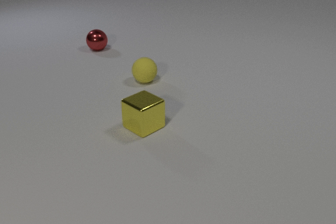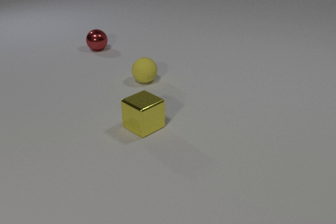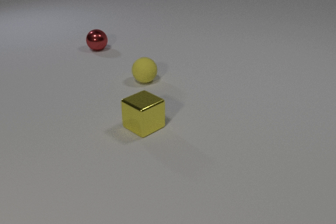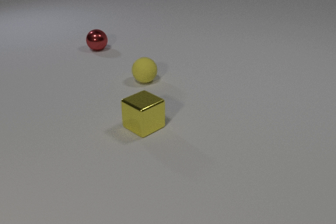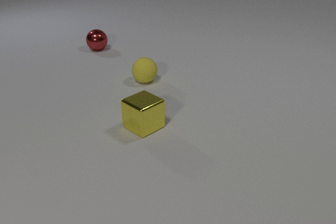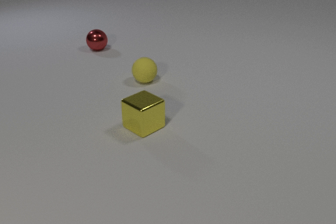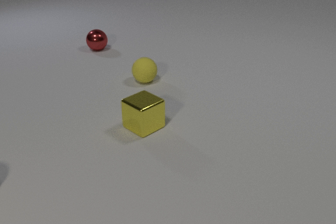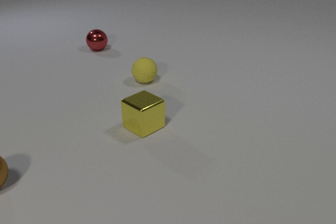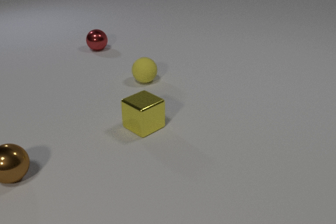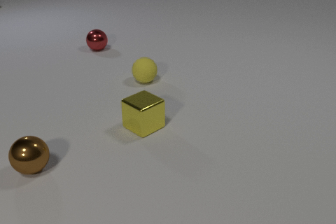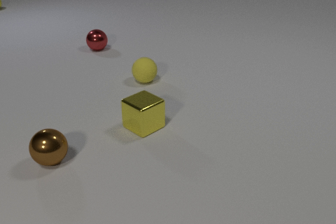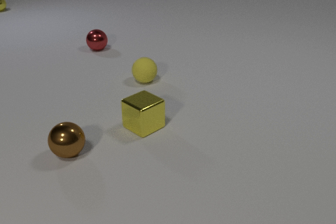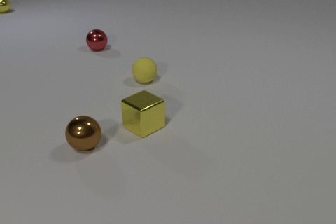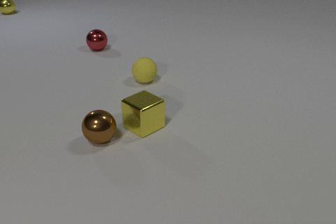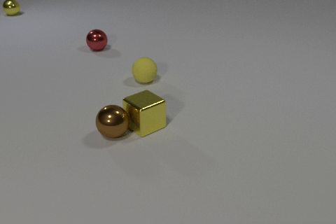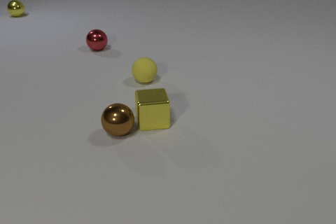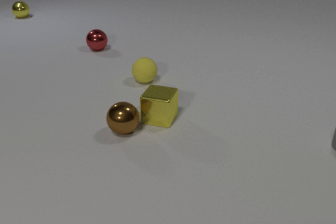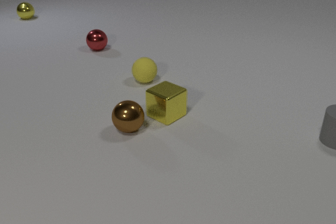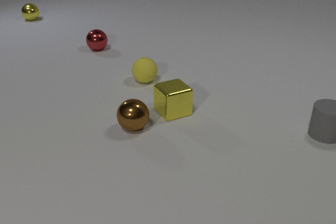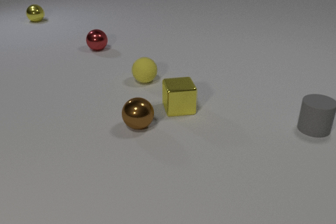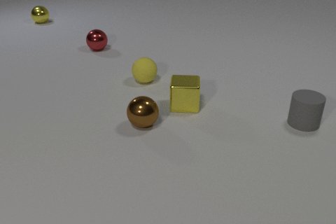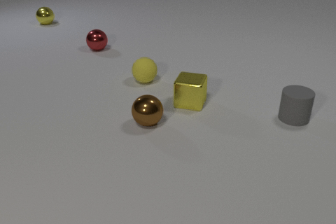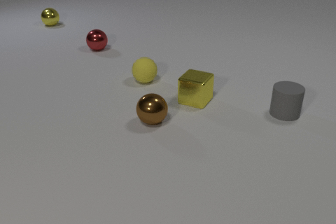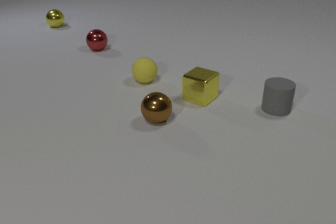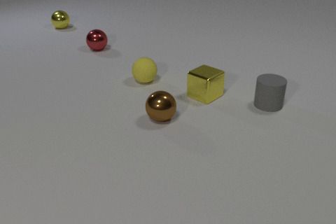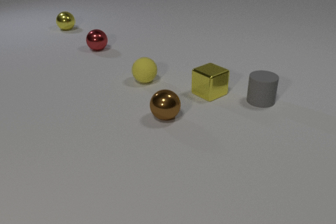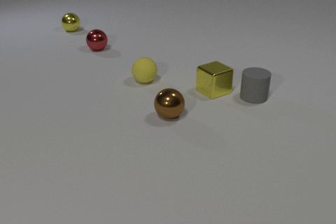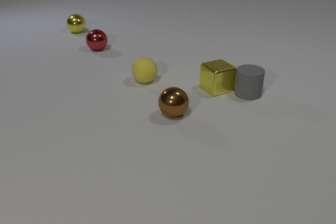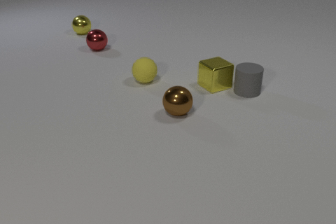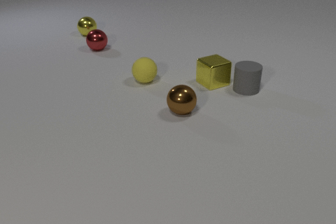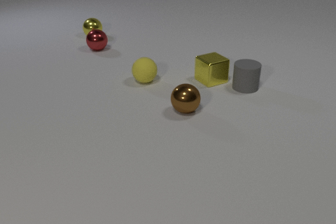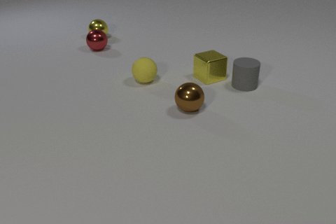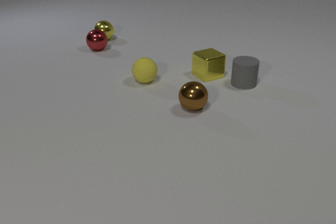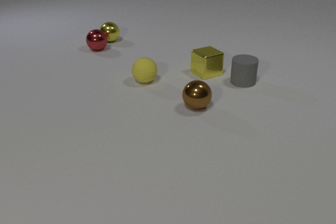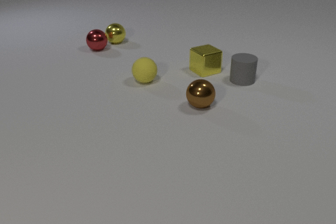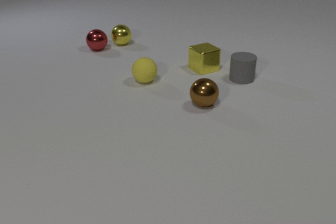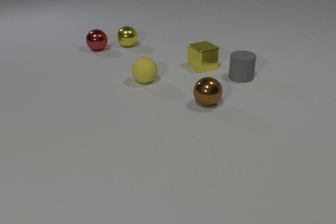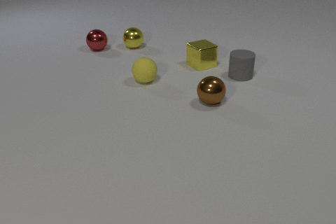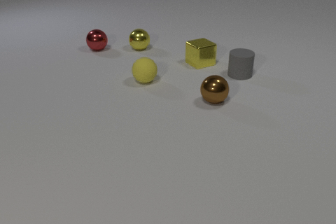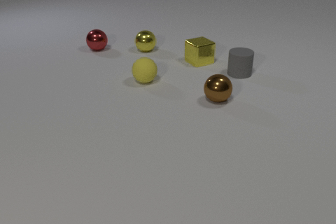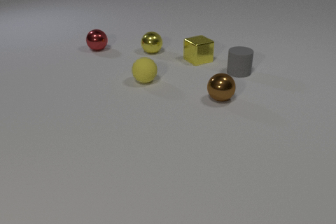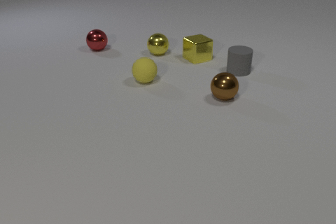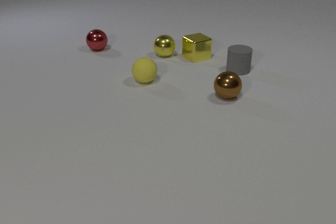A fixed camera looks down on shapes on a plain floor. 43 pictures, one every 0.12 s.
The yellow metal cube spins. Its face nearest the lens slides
to the left.
The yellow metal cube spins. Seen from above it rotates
clockwise.
0.00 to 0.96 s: The brown metal sphere comes in at the left edge, rolls to the right.
0.96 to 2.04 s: The brown metal sphere rolls to the right and away from the camera. The yellow metal cube slides to the right and away from the camera, spins so that its near face slides to the left, clockwise seen from above. The yellow metal sphere comes in at the left edge, rolls toward the camera and to the right. The gray rubber cylinder comes in at the right edge, slides to the left and away from the camera. The brown metal sphere and the yellow metal cube collide.
2.04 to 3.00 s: The brown metal sphere rolls to the right and away from the camera. The yellow metal cube slides away from the camera and to the right, spins clockwise seen from above by about 105 degrees, its near face sliding to the left. The yellow metal sphere rolls toward the camera and to the right. The gray rubber cylinder slides to the left and away from the camera.
3.00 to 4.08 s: The brown metal sphere rolls to the right and away from the camera. The yellow metal cube slides away from the camera. The yellow metal sphere rolls toward the camera and to the right. The gray rubber cylinder slides away from the camera and to the left. The yellow metal cube and the gray rubber cylinder collide.
4.08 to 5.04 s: The brown metal sphere rolls to the right and away from the camera. The yellow metal cube slides away from the camera. The yellow metal sphere rolls to the right and toward the camera. The gray rubber cylinder slides away from the camera.
Are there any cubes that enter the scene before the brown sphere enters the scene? no.
How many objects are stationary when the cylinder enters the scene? 2.
What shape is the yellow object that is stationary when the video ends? sphere.
